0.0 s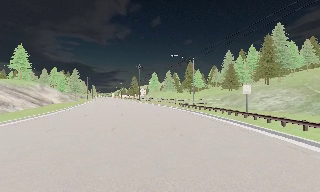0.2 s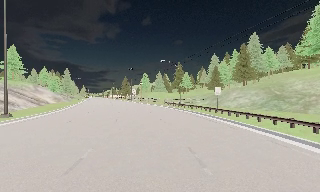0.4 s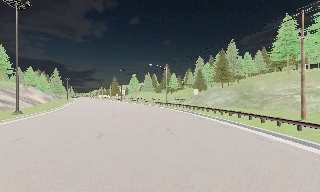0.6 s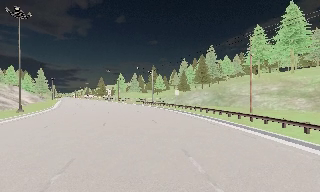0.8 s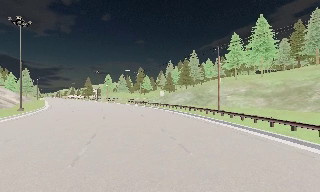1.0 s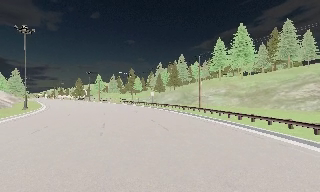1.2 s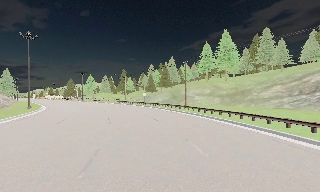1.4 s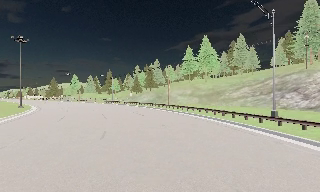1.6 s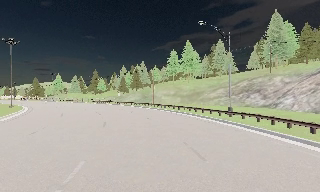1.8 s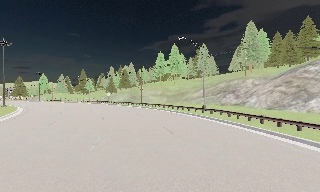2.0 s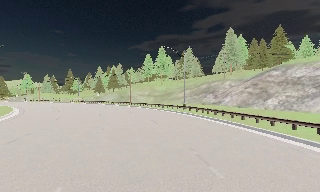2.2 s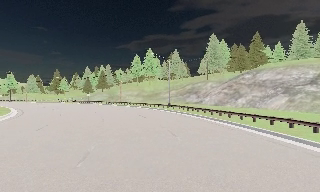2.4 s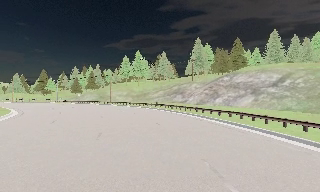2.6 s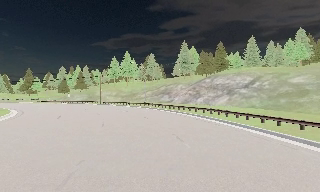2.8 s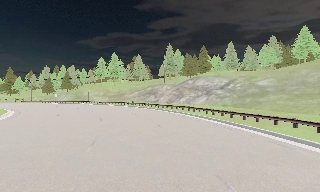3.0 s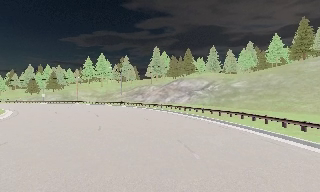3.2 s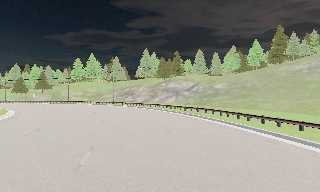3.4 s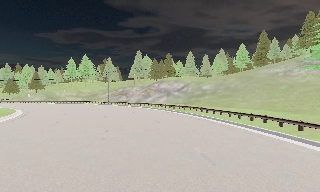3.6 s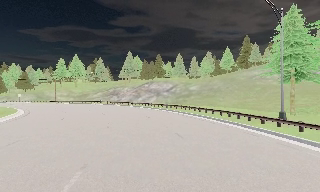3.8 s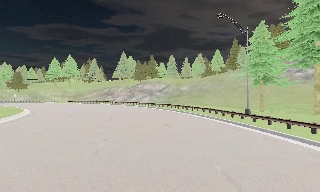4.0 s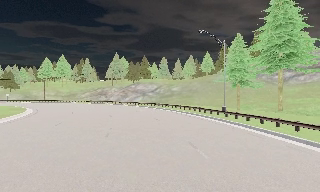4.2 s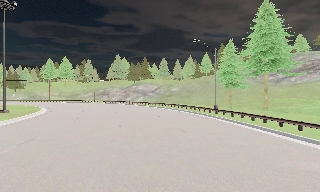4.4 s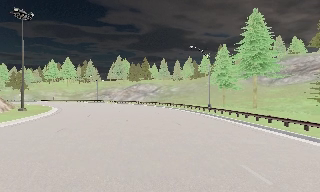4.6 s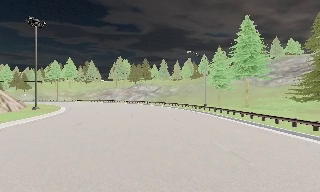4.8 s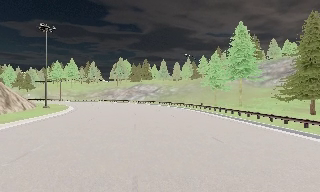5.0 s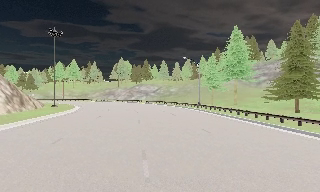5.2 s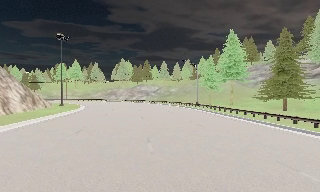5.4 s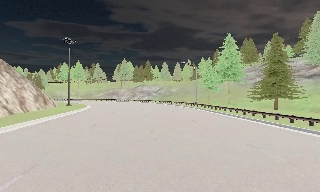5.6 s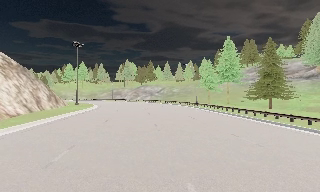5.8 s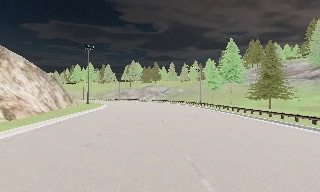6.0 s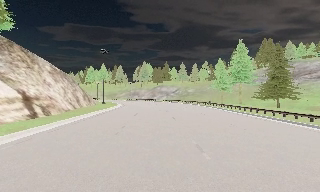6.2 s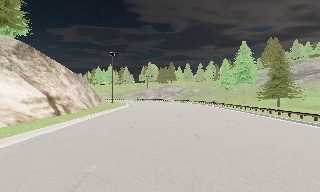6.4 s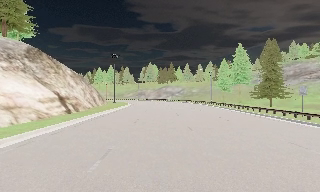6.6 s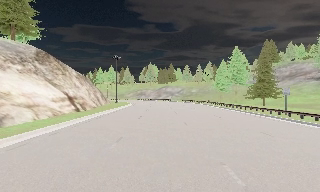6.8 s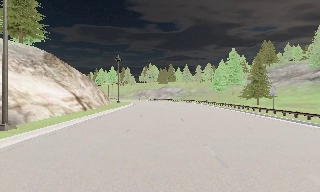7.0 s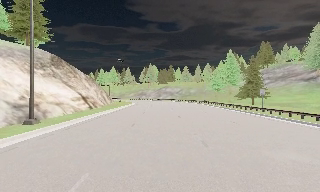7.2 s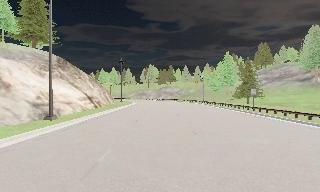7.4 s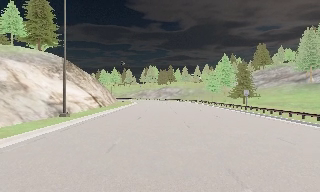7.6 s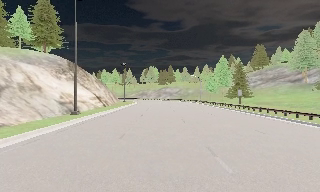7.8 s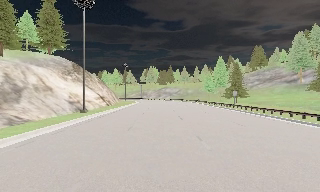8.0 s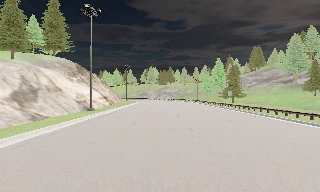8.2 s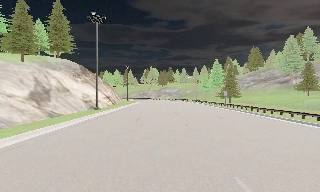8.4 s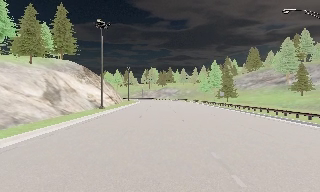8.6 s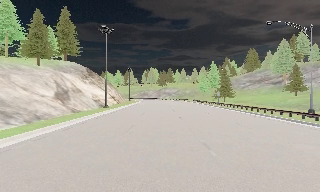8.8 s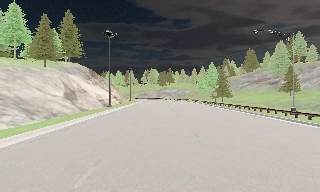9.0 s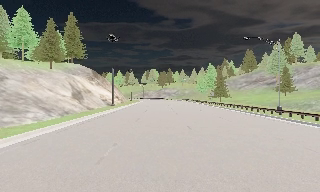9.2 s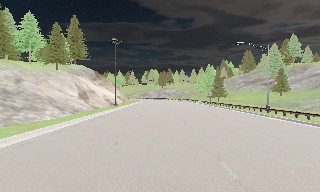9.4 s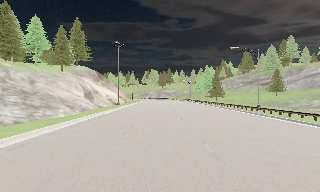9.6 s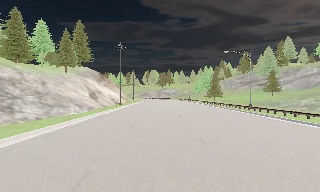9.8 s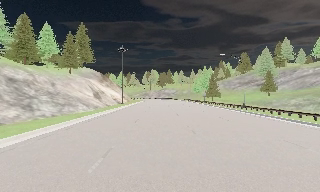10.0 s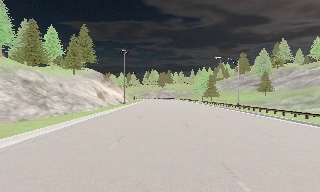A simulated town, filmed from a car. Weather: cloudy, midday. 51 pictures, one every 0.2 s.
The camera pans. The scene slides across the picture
to the left.
The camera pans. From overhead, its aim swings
clockwise.
0.0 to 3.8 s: The camera swings to its right by about 75 degrees, and the scene slides to the left. It travels backward, about 60 m.
3.8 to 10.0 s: The camera travels backward, about 55 m, so what stands in front gets smaller.
The film runs backward here.
